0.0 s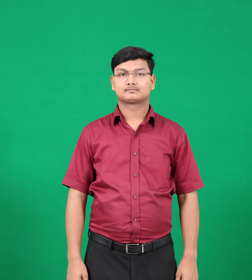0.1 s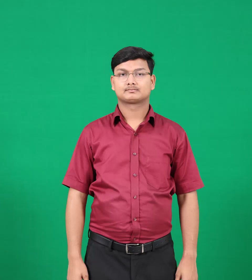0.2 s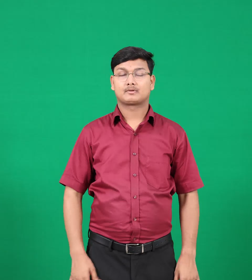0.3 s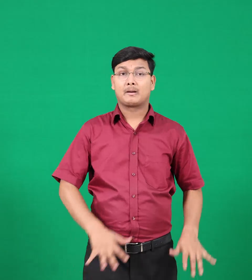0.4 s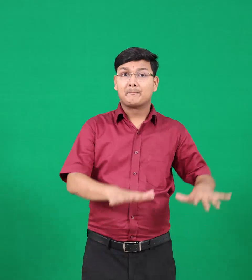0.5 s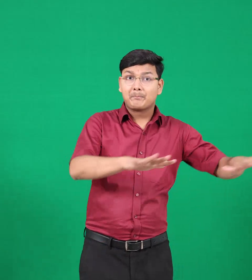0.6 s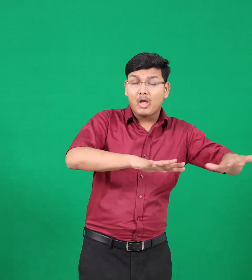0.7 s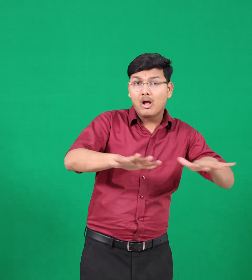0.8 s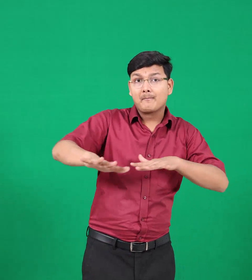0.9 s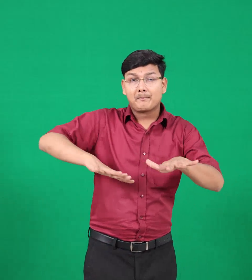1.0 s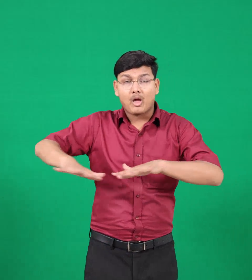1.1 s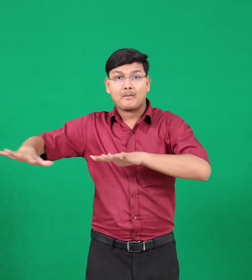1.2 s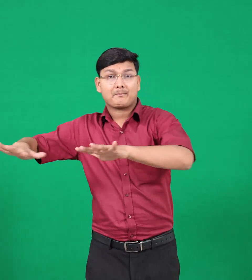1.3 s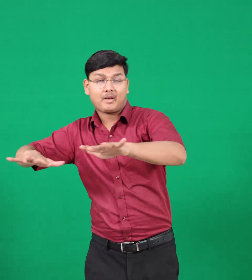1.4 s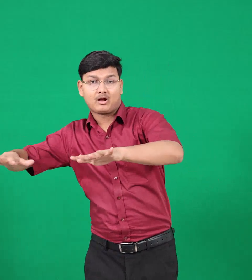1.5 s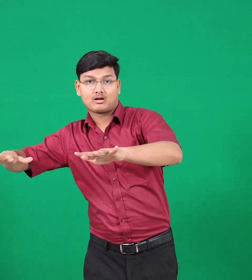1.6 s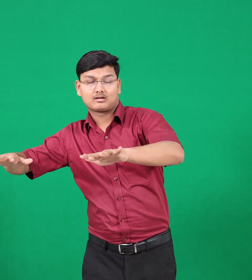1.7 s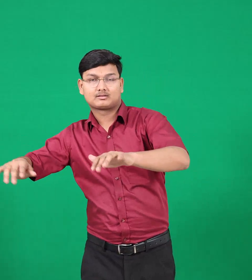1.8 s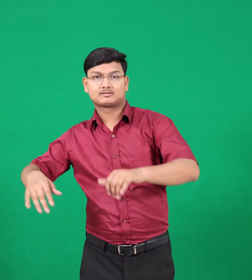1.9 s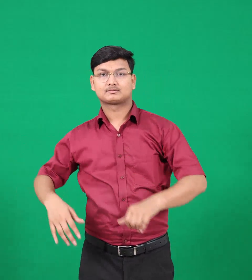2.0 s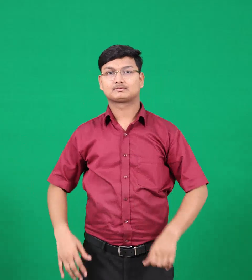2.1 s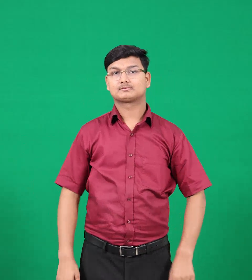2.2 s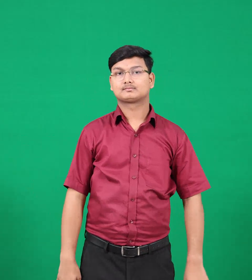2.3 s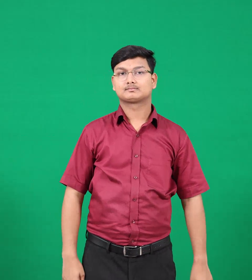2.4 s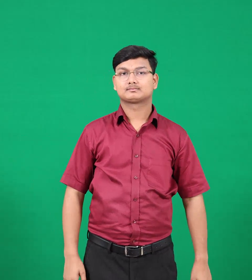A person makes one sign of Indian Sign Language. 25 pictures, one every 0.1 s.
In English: earthquakes
